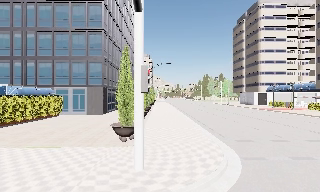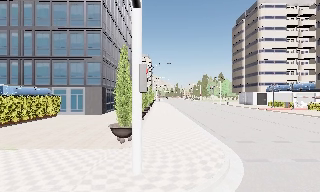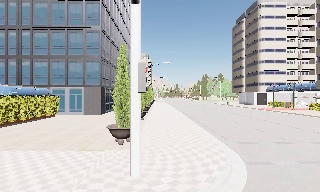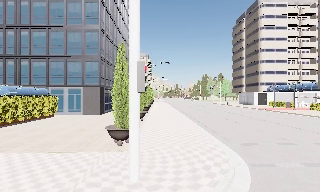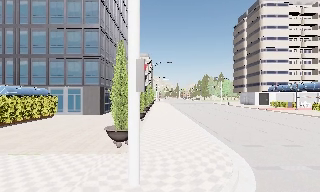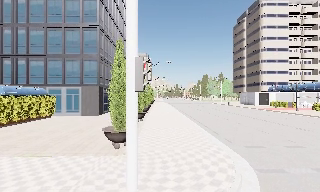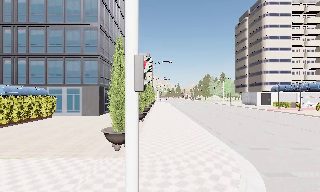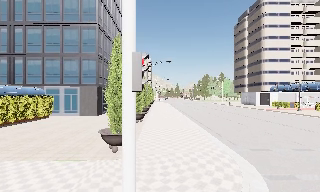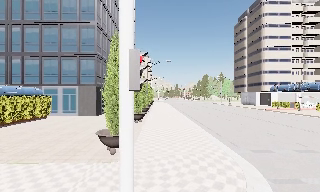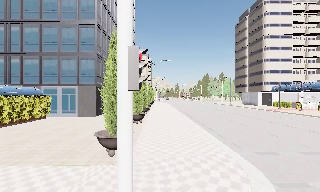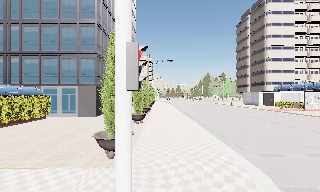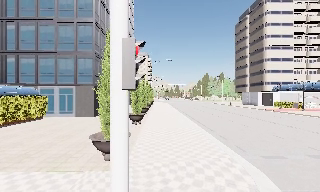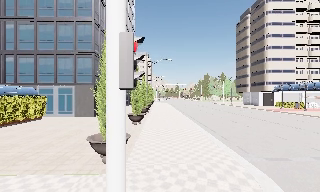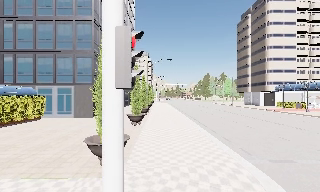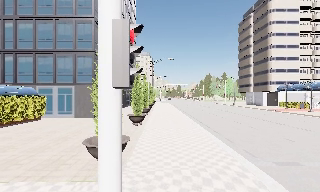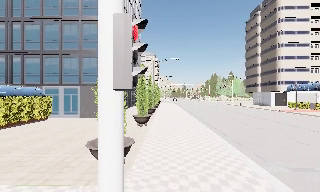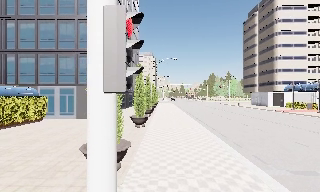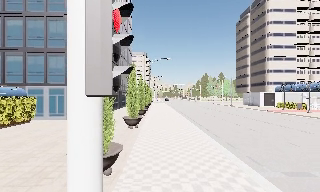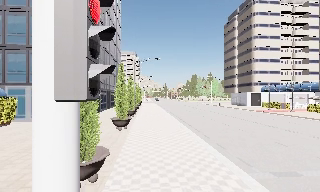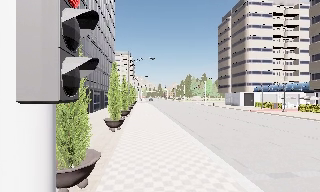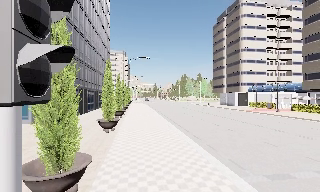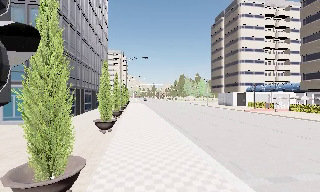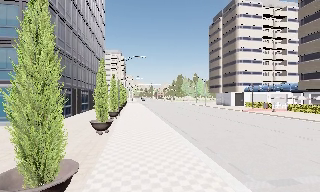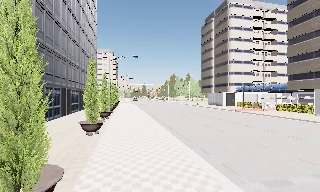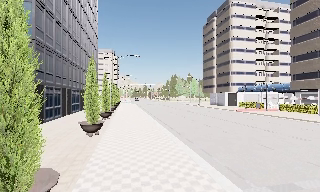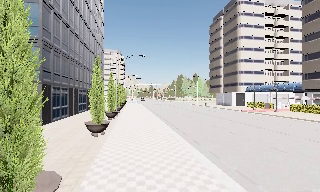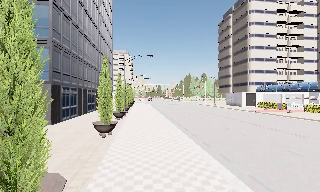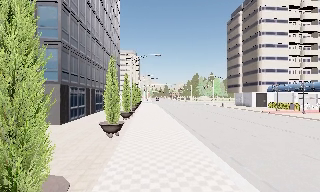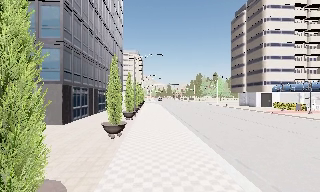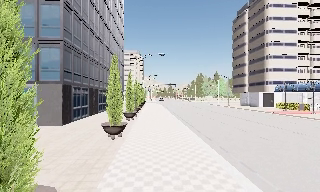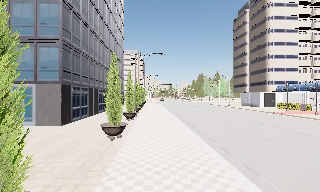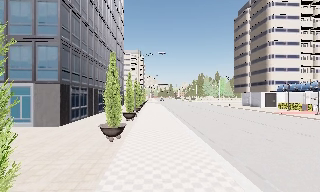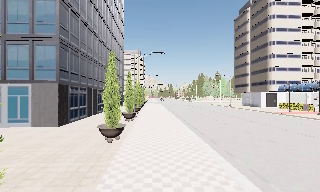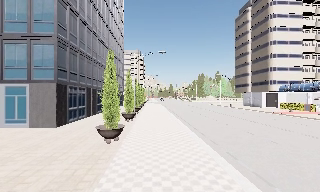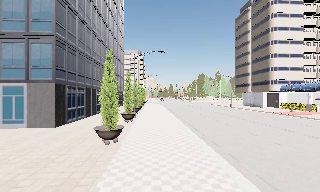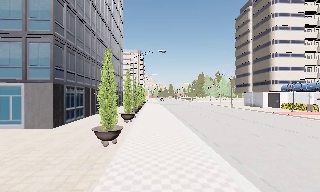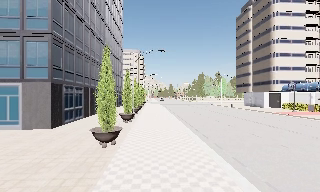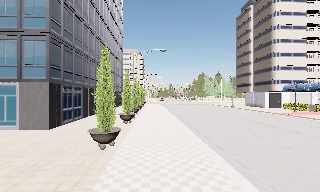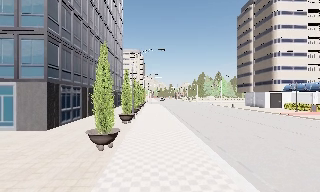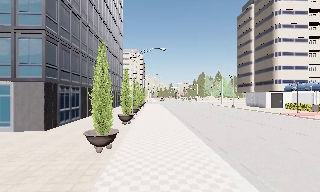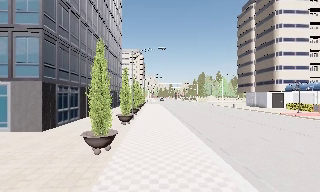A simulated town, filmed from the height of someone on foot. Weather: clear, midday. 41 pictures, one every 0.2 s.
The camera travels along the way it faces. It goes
forward.
0.0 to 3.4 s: The camera travels forward, about 3.5 m, so what stands in front looms larger.
3.4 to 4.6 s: The camera swings to its right by about 10 degrees, and the scene slides to the left. It travels forward, about 1.5 m, so what stands in front looms larger.
4.6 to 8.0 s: The camera travels forward, about 3.5 m, so what stands in front looms larger.
The film runs forward here.
